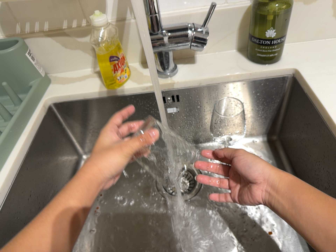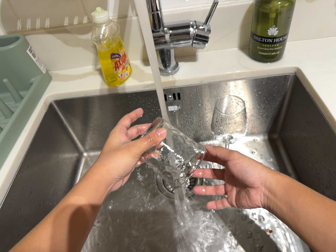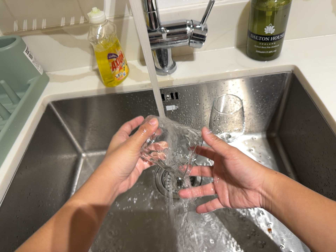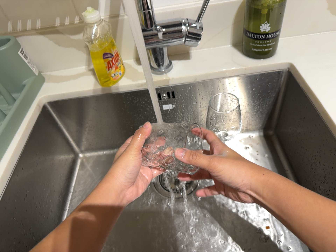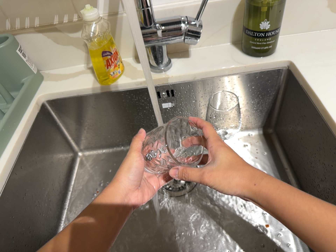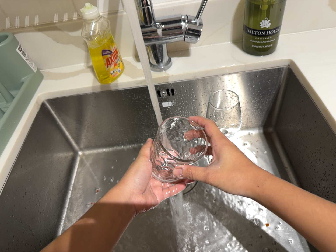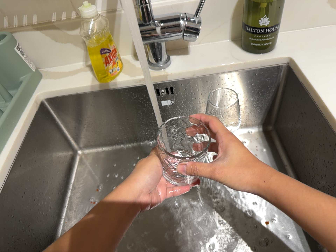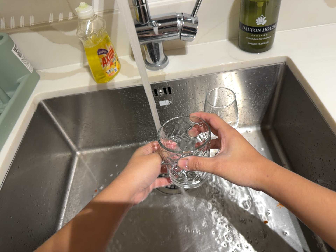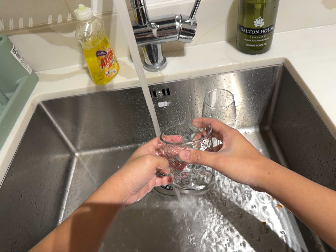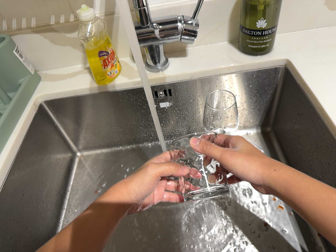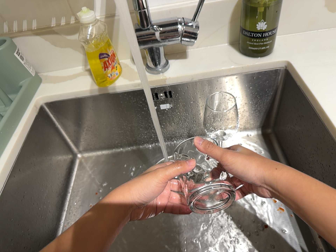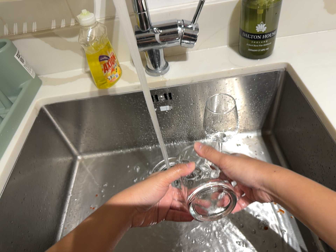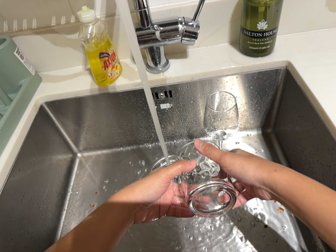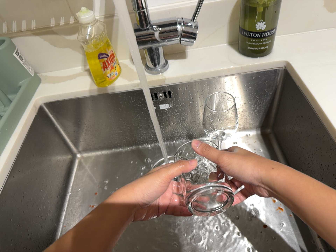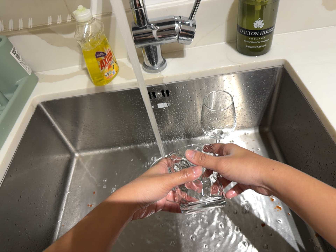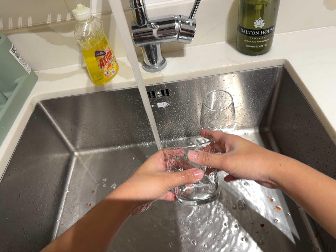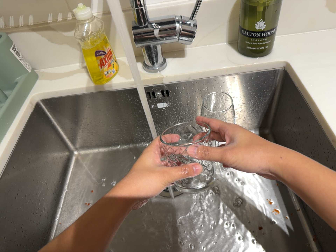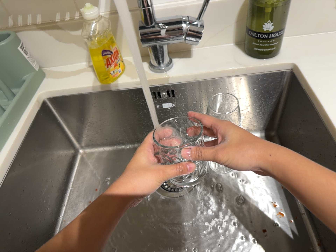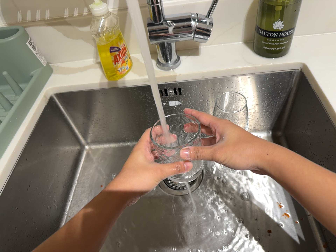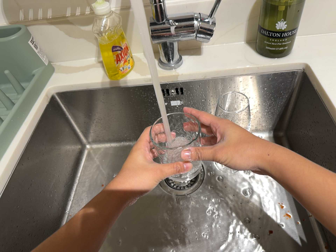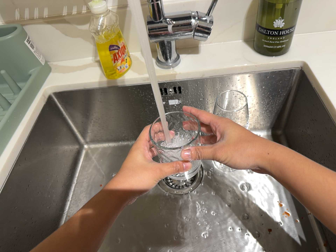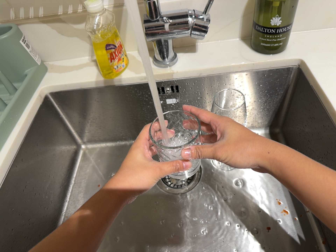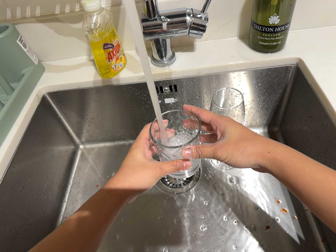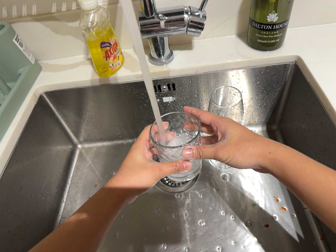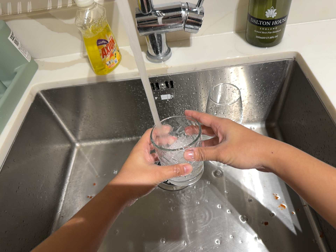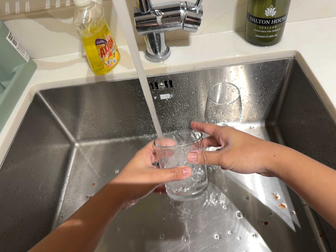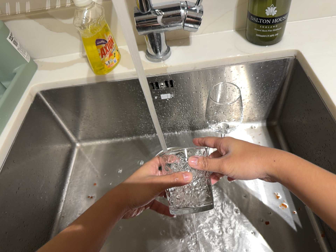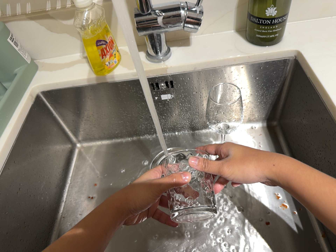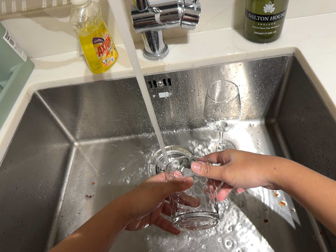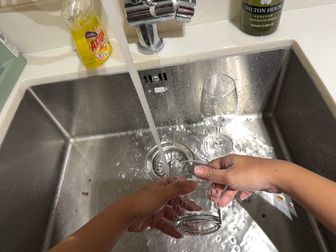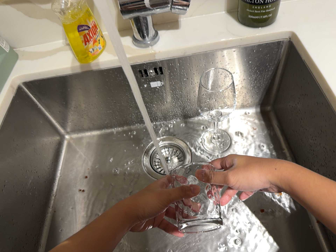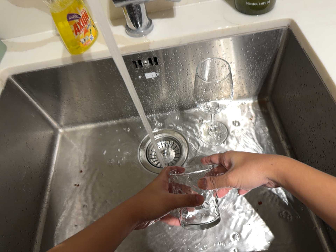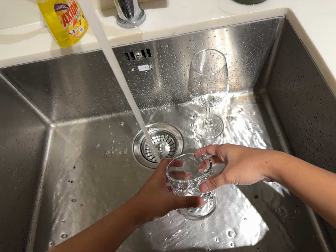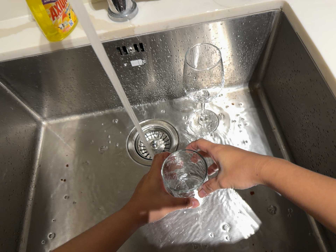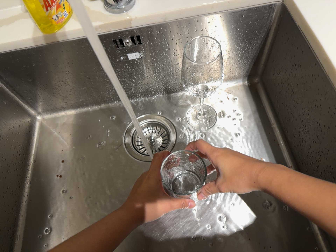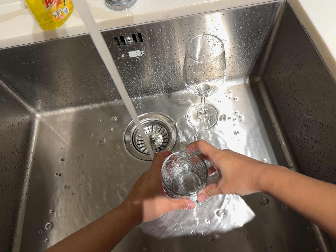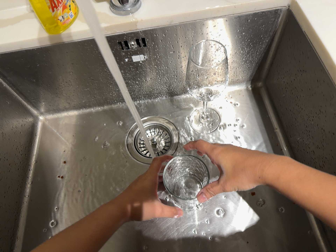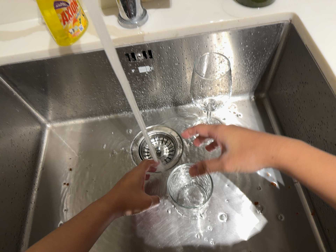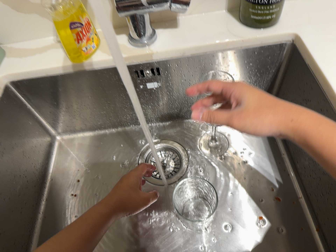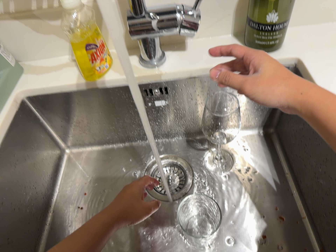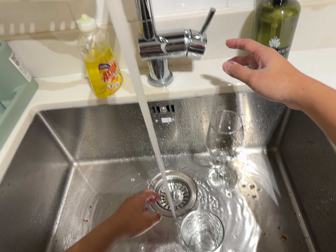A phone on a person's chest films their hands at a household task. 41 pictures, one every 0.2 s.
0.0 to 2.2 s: The camera shifts only a little, or ends up much as it began.
2.2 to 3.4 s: The camera shifts only a little, or ends up much as it began.
3.4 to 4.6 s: The camera keeps its place and its aim.
4.6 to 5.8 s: The camera shifts only a little, or ends up much as it began.
5.8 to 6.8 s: The camera travels forward, about 6 cm, so what stands in front looms larger. Its aim tips toward the bottom of its view by about 10 degrees, and the scene shifts upward.
6.8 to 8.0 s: The camera travels backward, about 6 cm, so what stands in front gets smaller. Its aim tips toward the top of its view by about 15 degrees, and the scene shifts downward.
The film runs forward here.
